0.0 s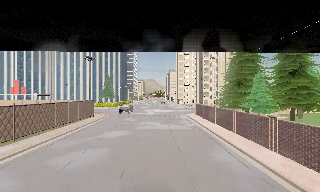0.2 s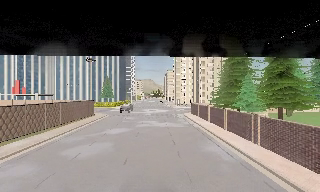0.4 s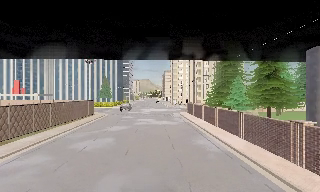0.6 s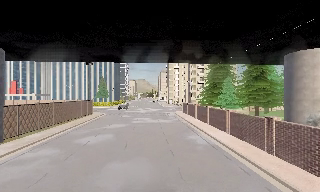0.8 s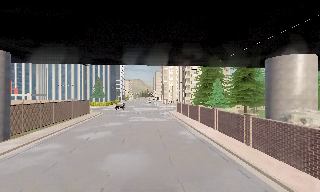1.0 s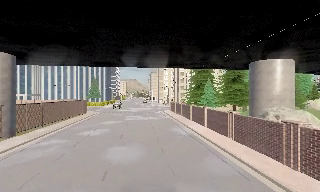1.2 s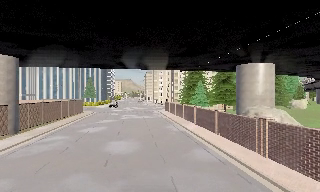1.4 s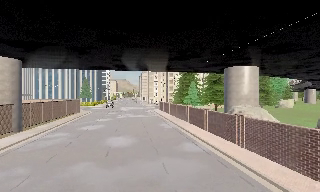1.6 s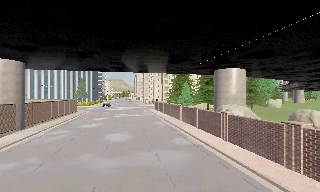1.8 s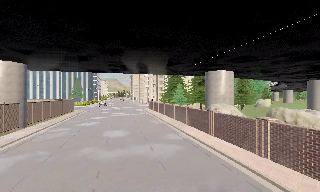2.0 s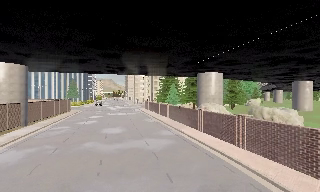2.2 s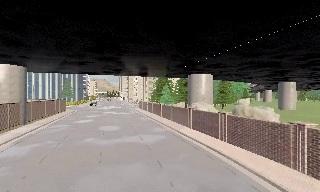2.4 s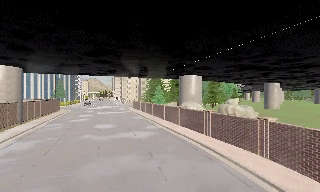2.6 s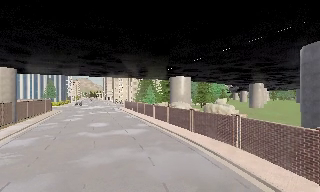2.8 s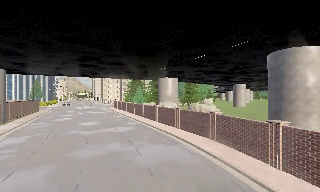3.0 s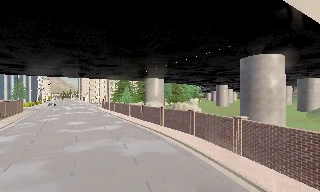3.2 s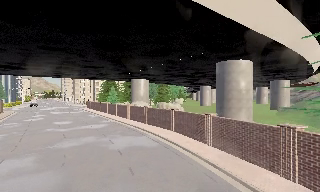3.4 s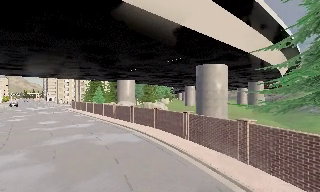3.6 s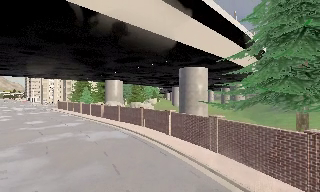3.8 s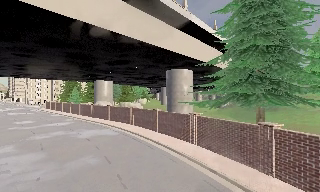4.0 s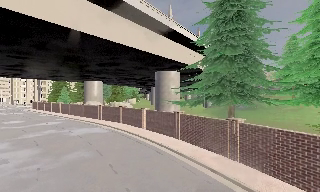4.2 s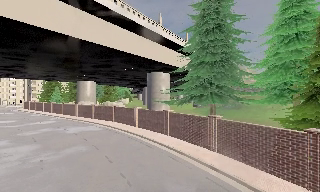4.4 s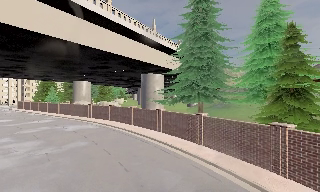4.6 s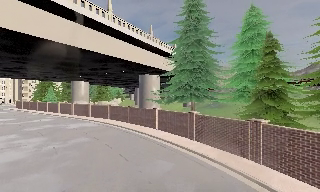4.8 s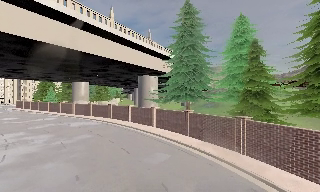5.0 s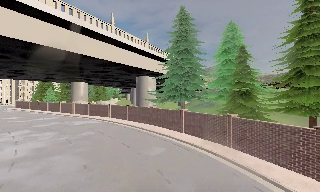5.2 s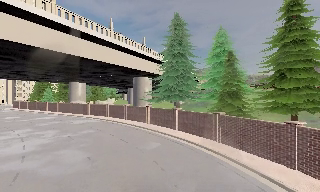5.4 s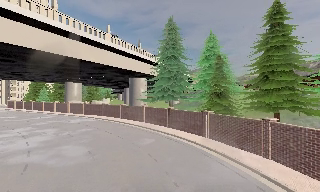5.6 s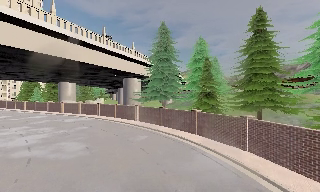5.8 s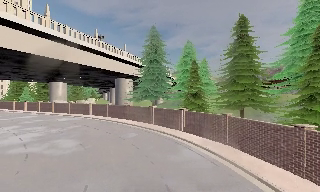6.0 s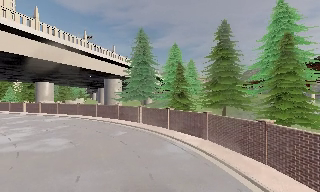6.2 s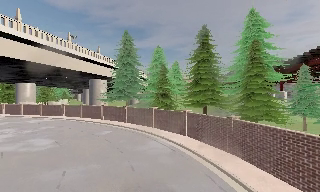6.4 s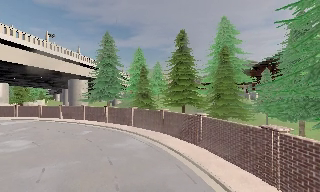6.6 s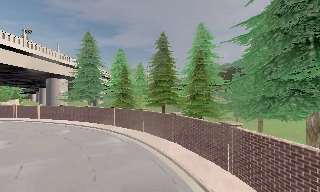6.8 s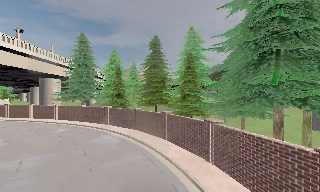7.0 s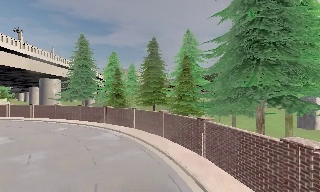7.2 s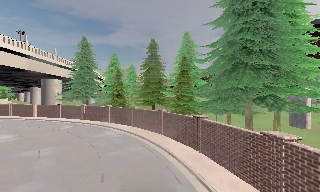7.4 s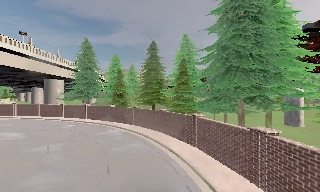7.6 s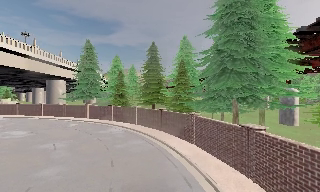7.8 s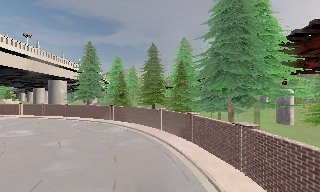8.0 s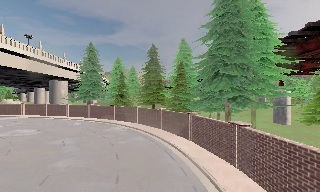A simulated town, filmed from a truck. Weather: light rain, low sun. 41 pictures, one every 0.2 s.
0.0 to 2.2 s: The camera pans to its right, which is clockwise from overhead, by about 15 degrees. It travels backward, about 18 m, so what stands in front gets smaller.
2.2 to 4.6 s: The scene slides to the left, as the camera pans about 40 degrees to its right. It travels backward, about 19 m.
4.6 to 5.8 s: The camera travels backward, about 8 m, so what stands in front gets smaller.
5.8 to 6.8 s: The scene slides to the left, as the camera pans about 20 degrees to its right. It travels backward and to its right, about 6 m, so what stands in front gets smaller.
6.8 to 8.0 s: The camera travels backward, about 5 m, so what stands in front gets smaller. It loses speed.
The film runs backward here.
